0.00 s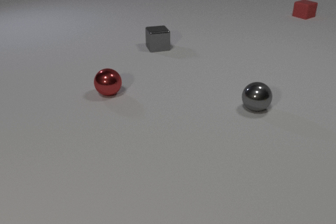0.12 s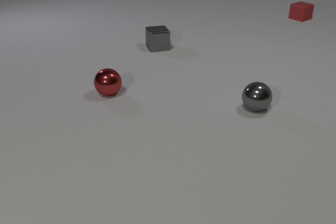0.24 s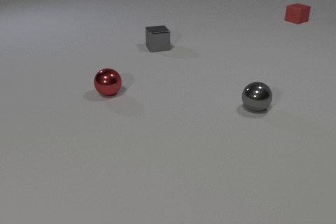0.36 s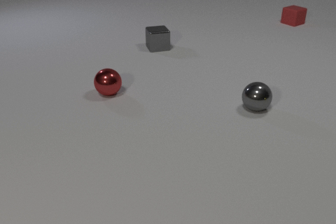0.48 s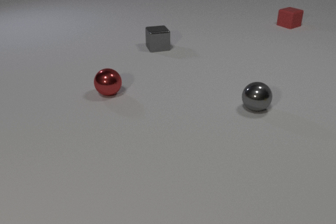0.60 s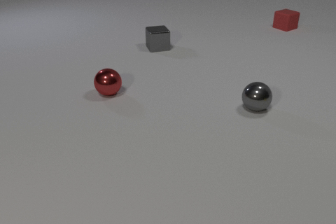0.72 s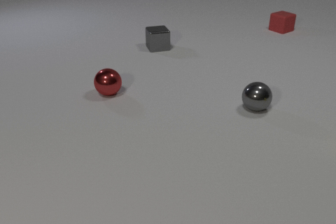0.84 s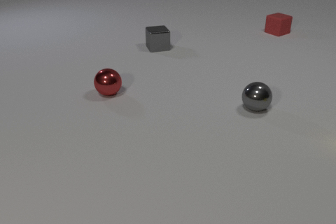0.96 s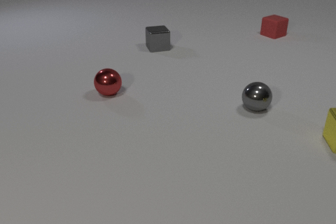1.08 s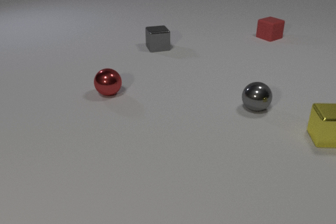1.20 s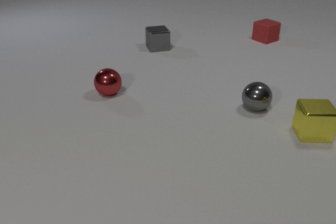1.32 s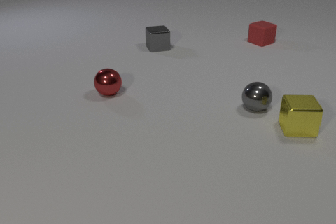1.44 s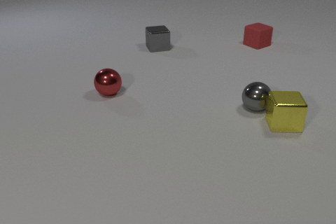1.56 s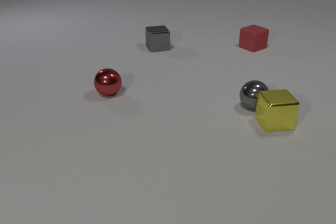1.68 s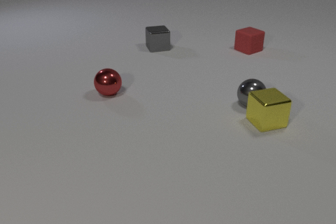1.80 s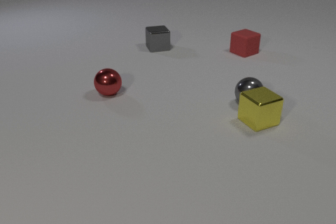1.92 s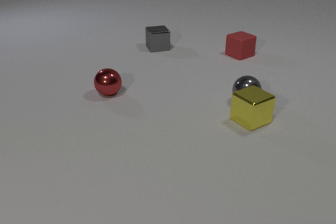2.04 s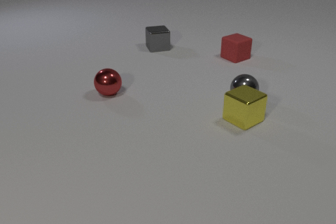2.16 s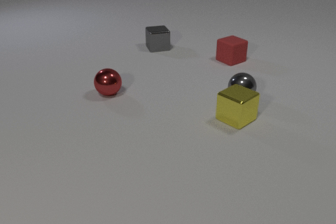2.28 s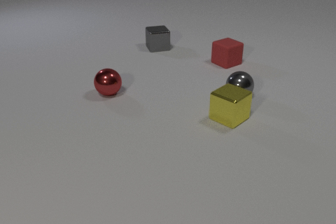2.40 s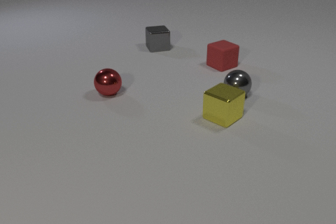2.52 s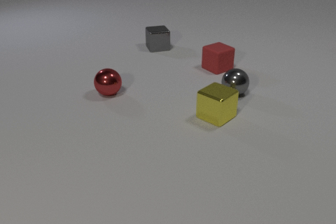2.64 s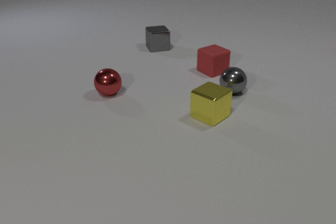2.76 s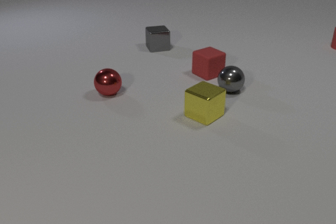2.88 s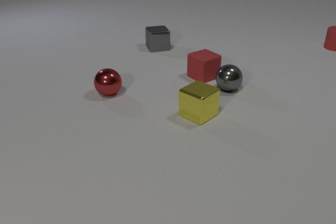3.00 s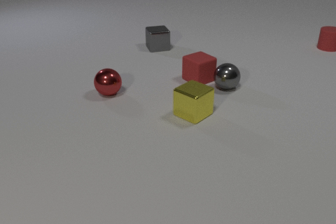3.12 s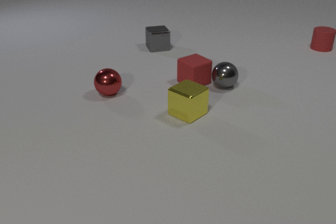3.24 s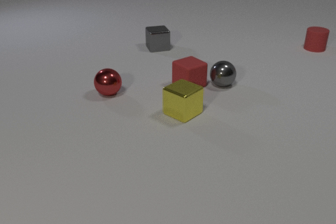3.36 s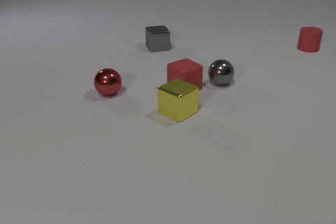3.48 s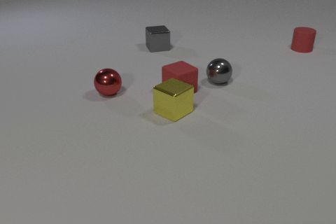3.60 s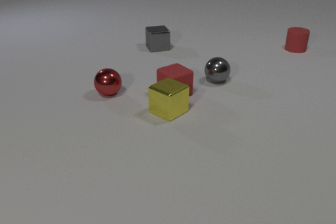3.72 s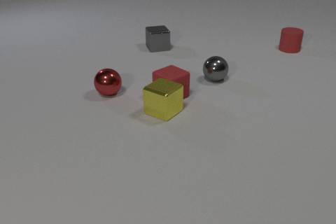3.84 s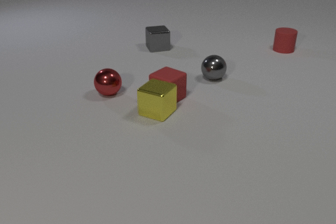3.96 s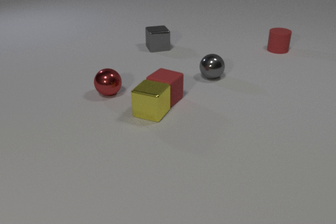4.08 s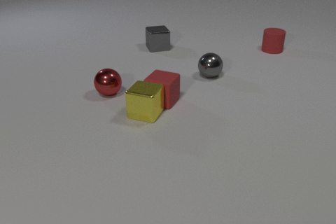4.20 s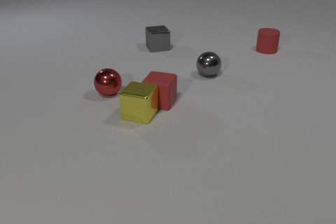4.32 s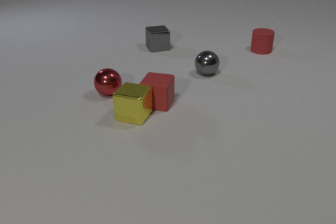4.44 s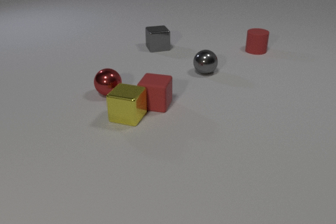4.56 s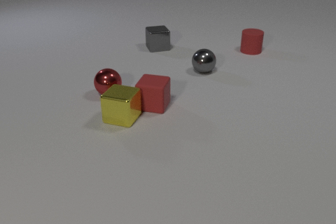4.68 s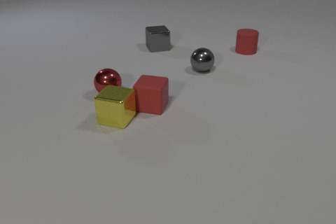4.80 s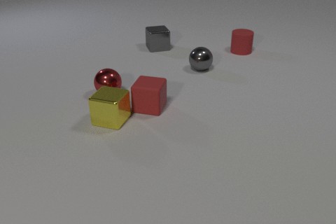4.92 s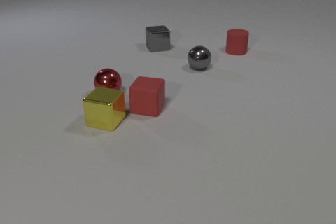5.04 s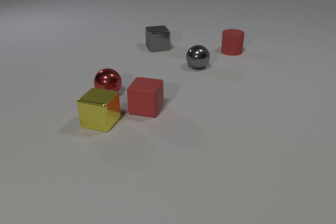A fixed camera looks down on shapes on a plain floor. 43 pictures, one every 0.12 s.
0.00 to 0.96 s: The yellow metal cube comes in at the right edge, slides to the left. The red rubber cube slides toward the camera.
0.96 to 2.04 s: The yellow metal cube slides to the left, spins counterclockwise seen from above by about 45 degrees, its near face sliding to the right. The gray metal sphere rolls away from the camera and to the left. The red rubber cube slides toward the camera and to the left. The yellow metal cube and the gray metal sphere collide.
2.04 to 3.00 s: The yellow metal cube slides to the left. The gray metal sphere rolls away from the camera and to the left. The red rubber cube slides toward the camera and to the left. The red rubber cylinder comes in at the right edge, slides to the left and toward the camera.
3.00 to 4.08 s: The yellow metal cube slides to the left, spins counterclockwise seen from above by about 15 degrees, its near face sliding to the right. The gray metal sphere rolls away from the camera and to the left. The red rubber cube slides toward the camera and to the left, spins counterclockwise seen from above by about 30 degrees, its near face sliding to the right. The red rubber cylinder slides to the left and toward the camera. The yellow metal cube and the red rubber cube collide.
4.08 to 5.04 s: The yellow metal cube slides to the left. The gray metal sphere rolls away from the camera and to the left. The red rubber cube slides toward the camera and to the left. The red rubber cylinder slides to the left.
What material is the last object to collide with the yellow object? rubber.
What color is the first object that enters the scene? yellow.
How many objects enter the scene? 2.
